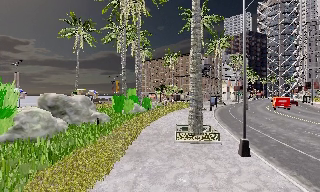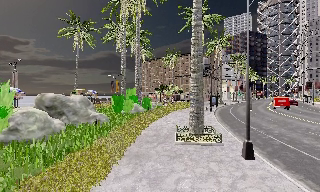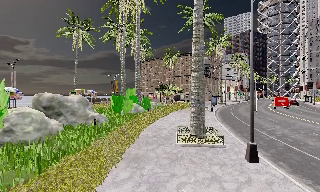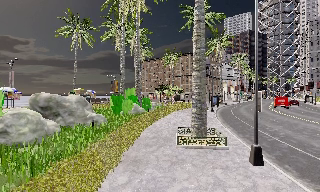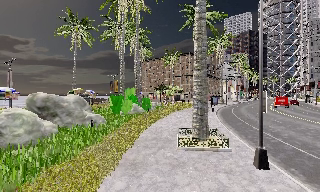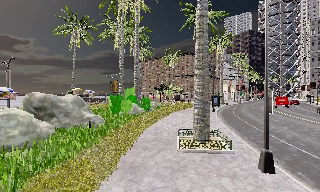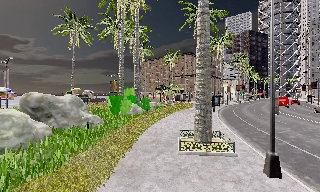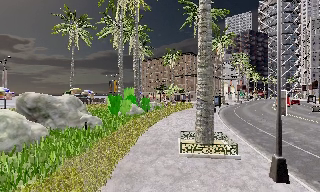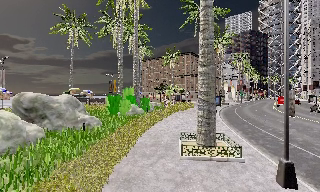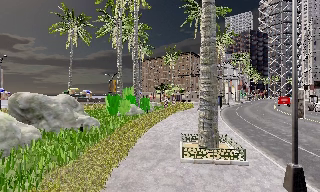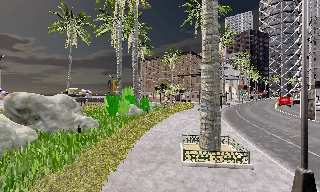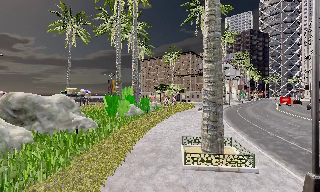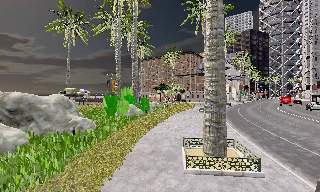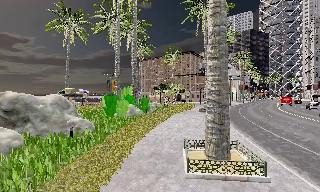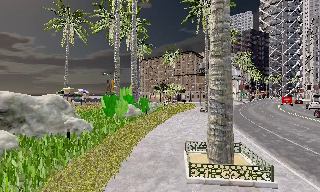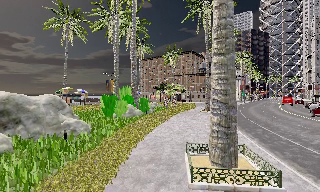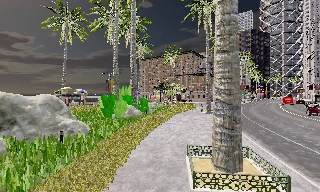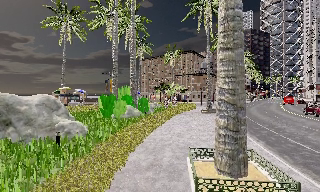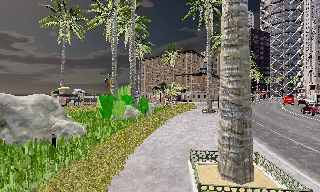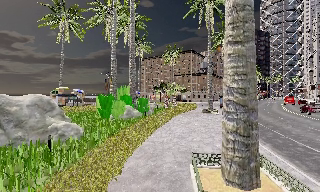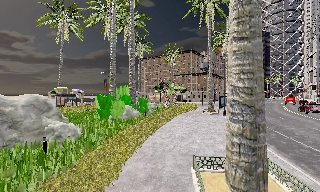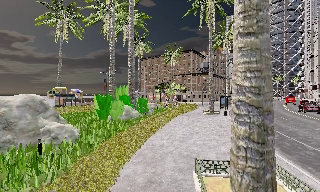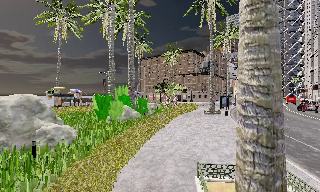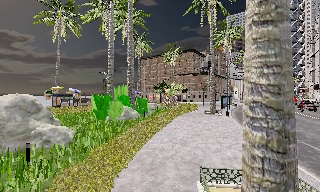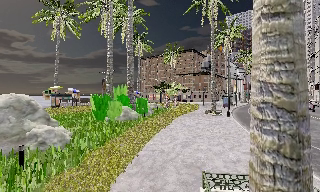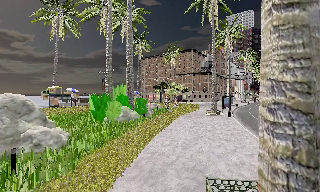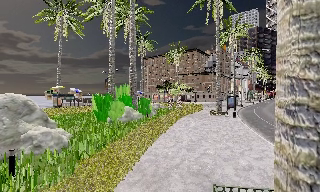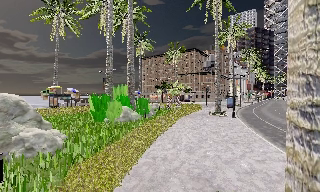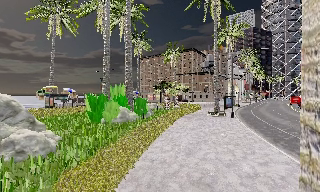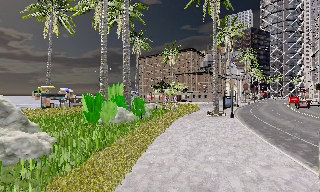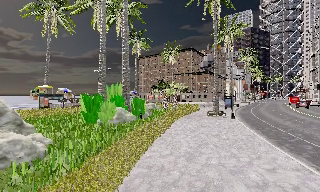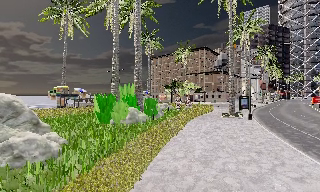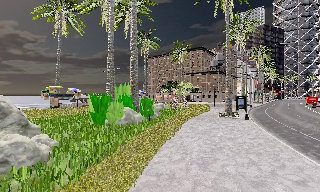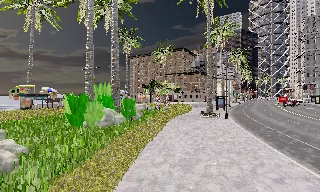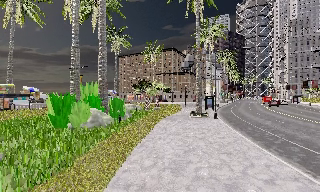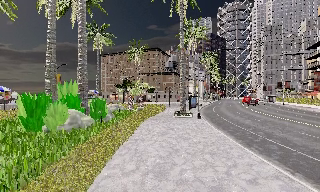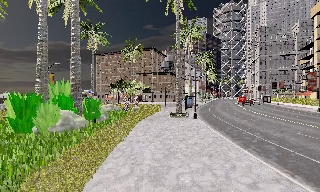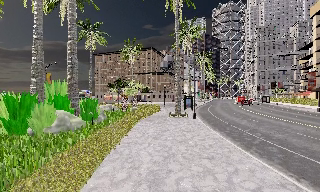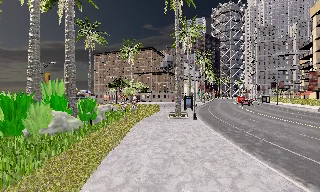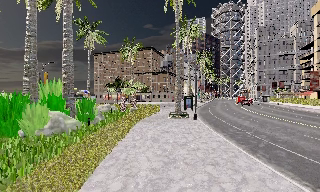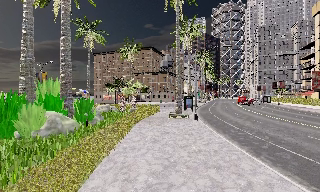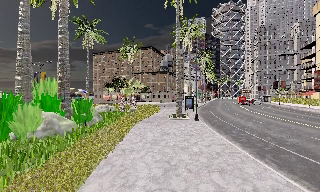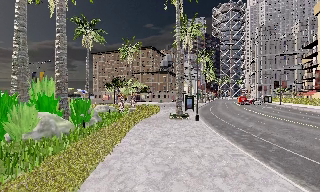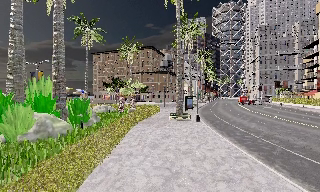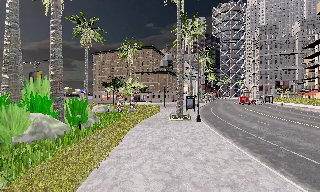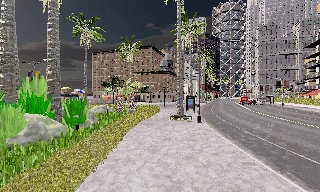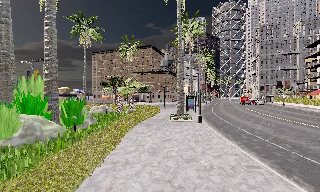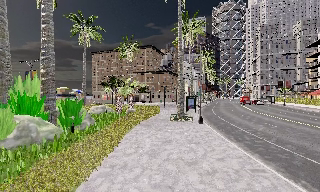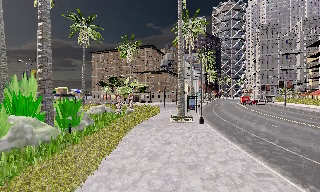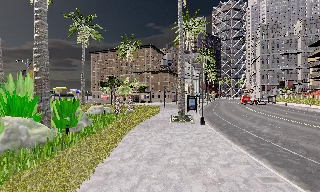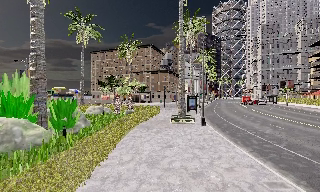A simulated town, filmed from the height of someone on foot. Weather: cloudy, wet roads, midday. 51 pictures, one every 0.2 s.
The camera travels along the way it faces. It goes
forward.
0.0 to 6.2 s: The camera travels forward, about 9 m, so what stands in front looms larger.
6.2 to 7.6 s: The camera swings to its right by about 20 degrees, and the scene slides to the left. It travels forward, about 2 m, so what stands in front looms larger.
7.6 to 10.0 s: The camera travels forward, about 3.5 m, so what stands in front looms larger.
The film runs forward here.
